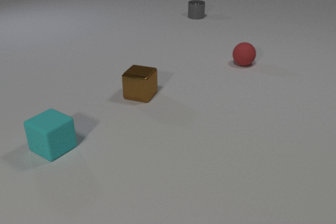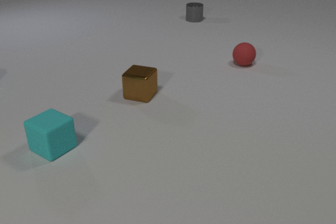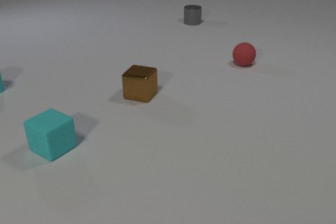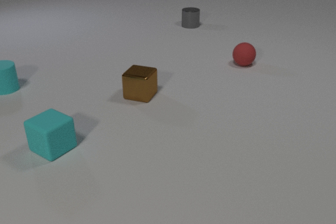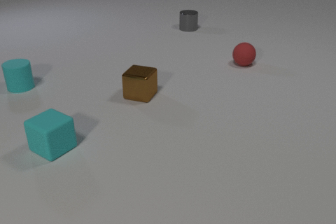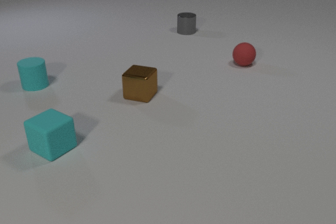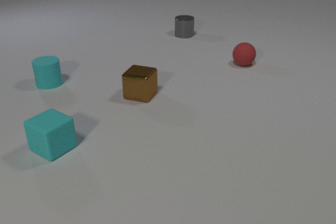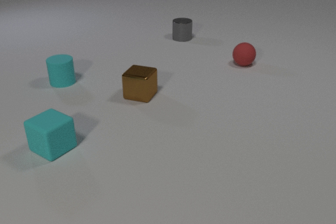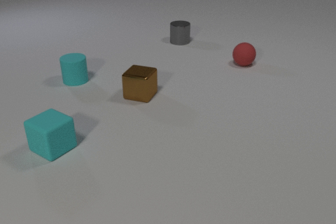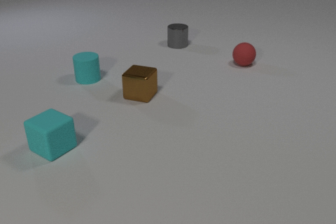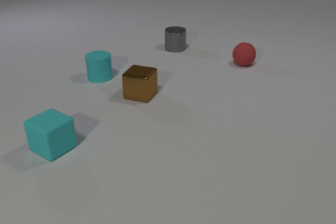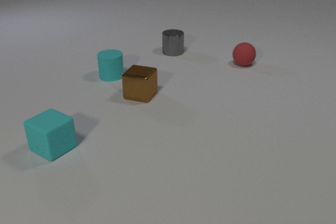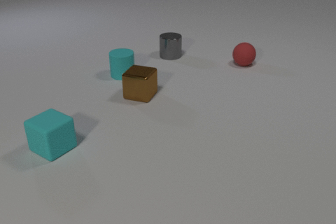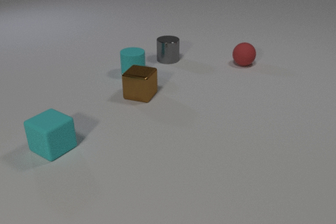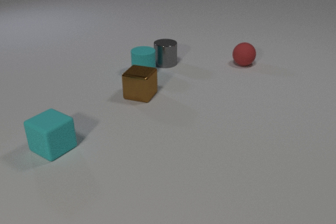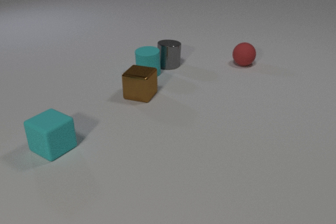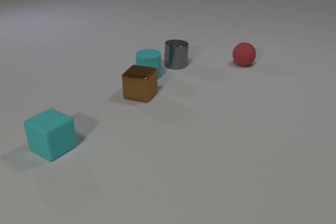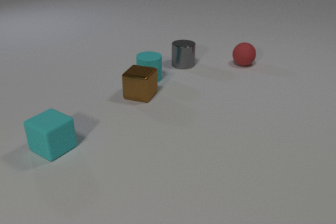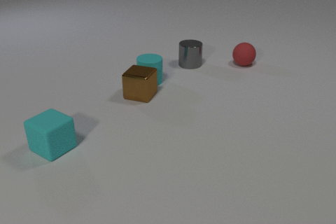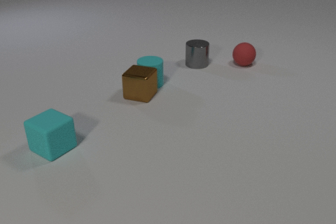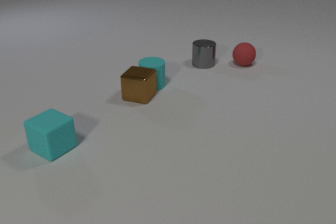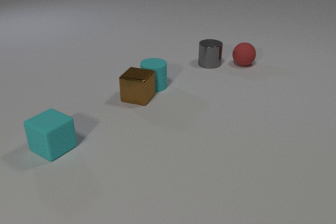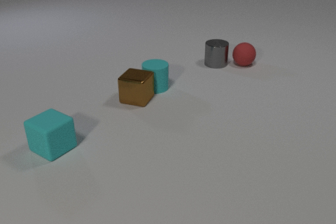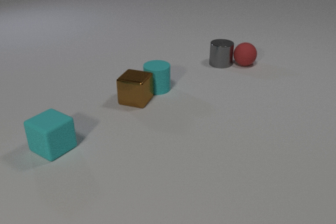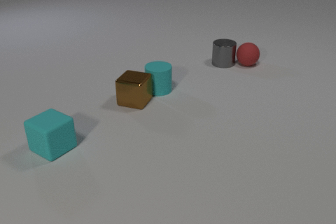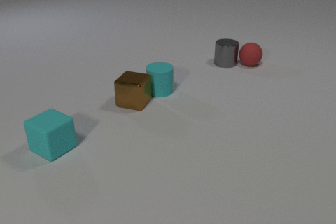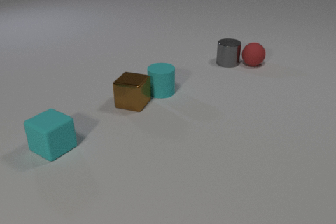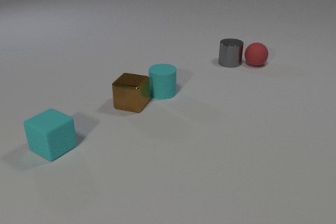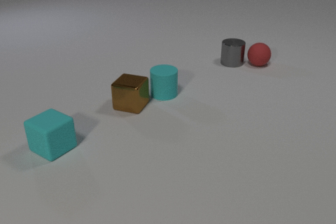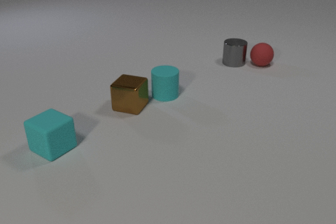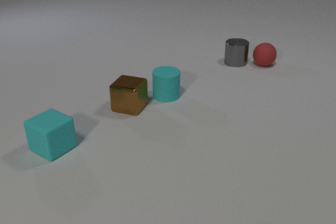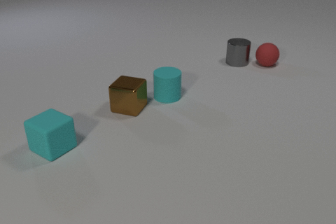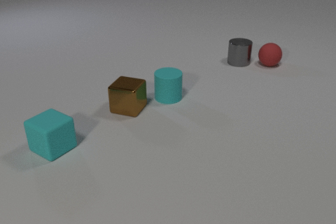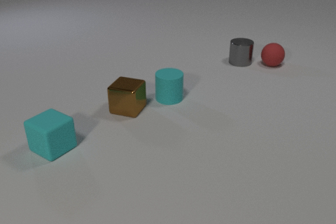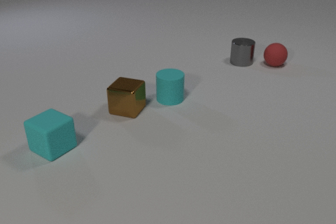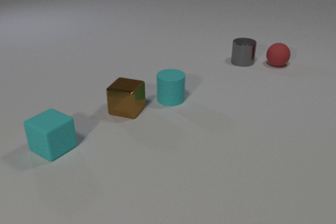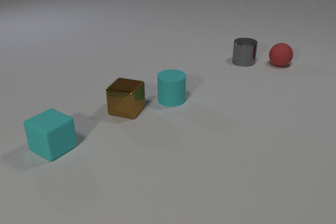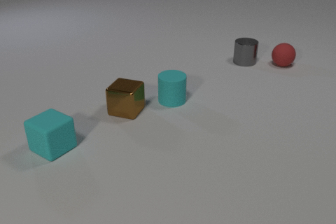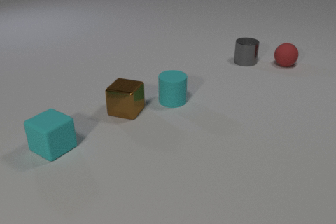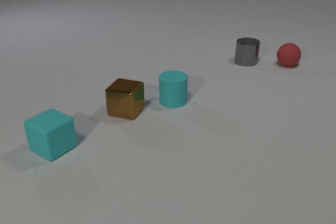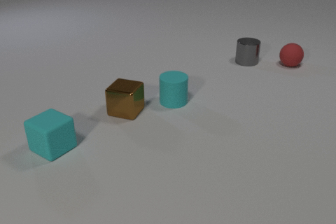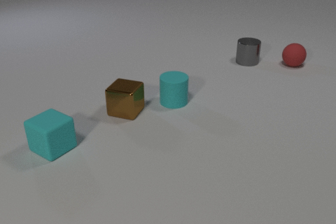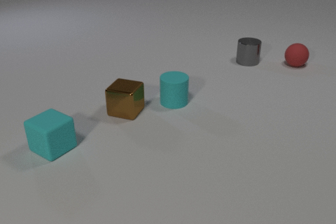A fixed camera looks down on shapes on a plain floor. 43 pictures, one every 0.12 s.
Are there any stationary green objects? no.
What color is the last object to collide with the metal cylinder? red.
How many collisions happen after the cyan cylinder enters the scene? 3.
0.00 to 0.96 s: The cyan rubber cylinder comes in at the left edge, slides to the right. The gray metal cylinder slides toward the camera.
0.96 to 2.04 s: The cyan rubber cylinder slides to the right. The gray metal cylinder slides toward the camera. The cyan rubber cylinder and the gray metal cylinder collide.
2.04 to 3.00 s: The cyan rubber cylinder slides toward the camera. The gray metal cylinder slides to the right. The brown metal cube slides toward the camera and to the left. The red rubber sphere rolls to the right. The cyan rubber cylinder and the brown metal cube collide. The gray metal cylinder and the red rubber sphere collide.
3.00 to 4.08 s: The cyan rubber cylinder slides toward the camera and to the right. The gray metal cylinder slides to the right. The brown metal cube slides toward the camera and to the left. The red rubber sphere rolls to the right.
4.08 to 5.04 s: The cyan rubber cylinder slides toward the camera. The gray metal cylinder slides to the right. The red rubber sphere rolls to the right.
